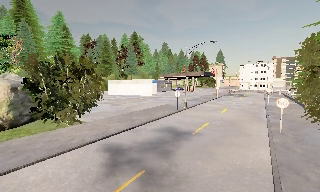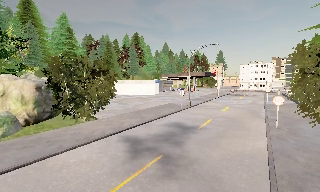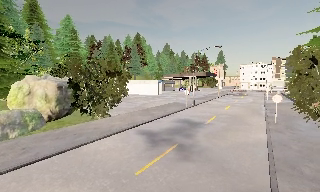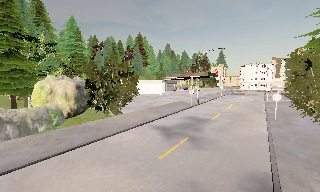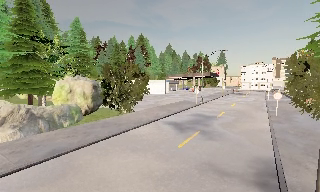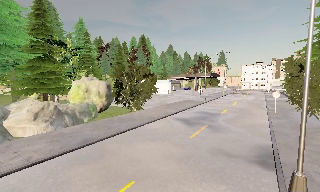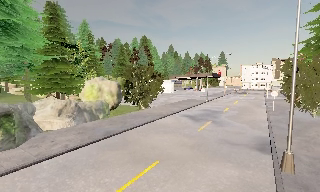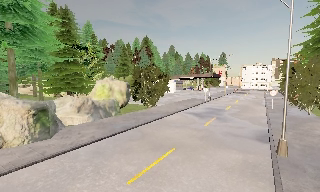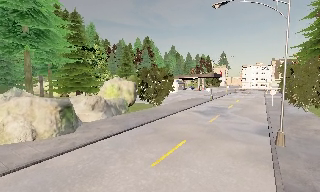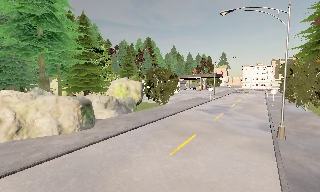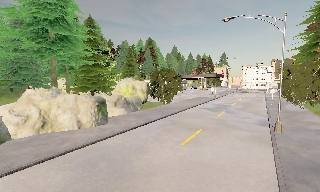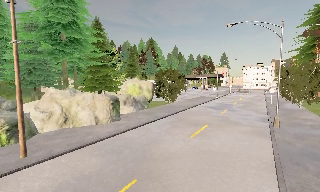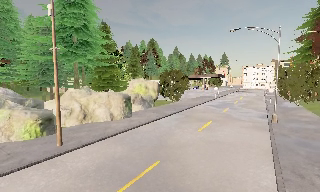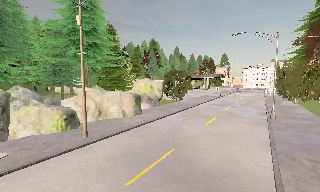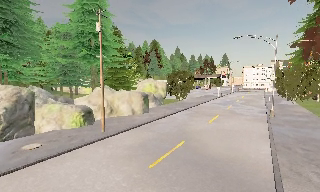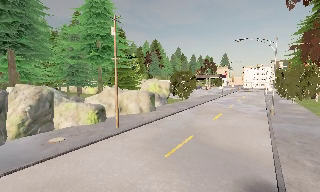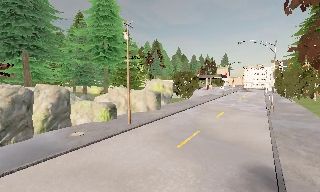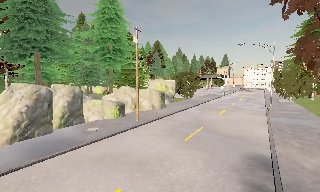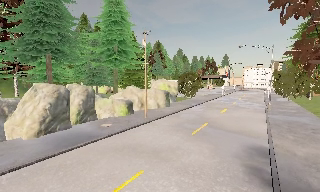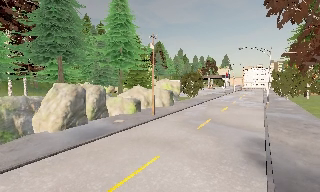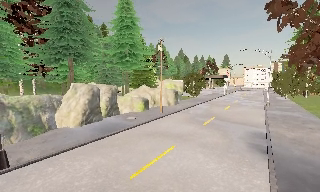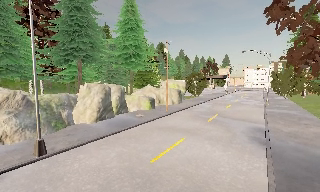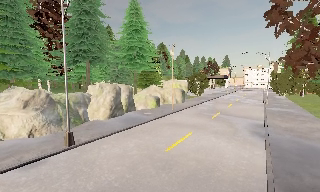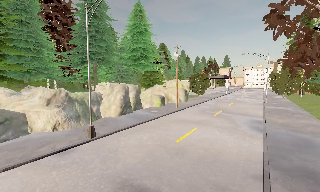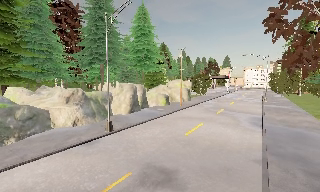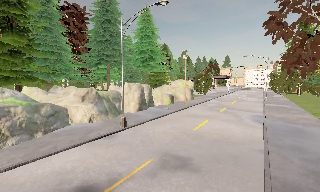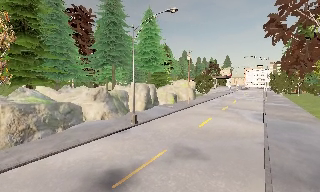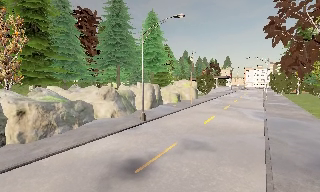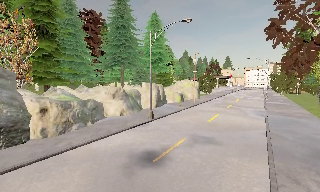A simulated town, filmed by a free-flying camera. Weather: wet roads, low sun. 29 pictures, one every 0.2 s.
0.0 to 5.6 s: The camera travels backward and to its left, about 35 m, so what stands in front gets smaller.
The film runs backward here.
